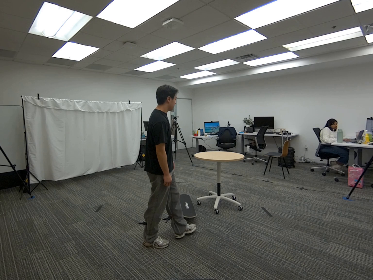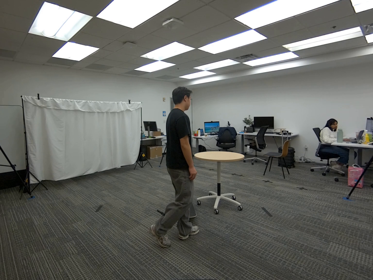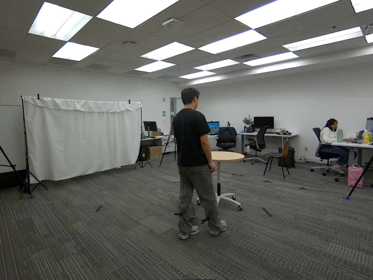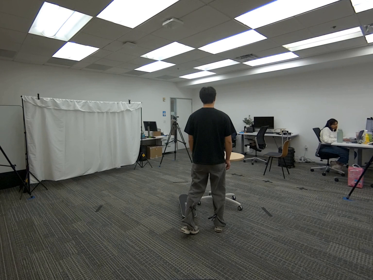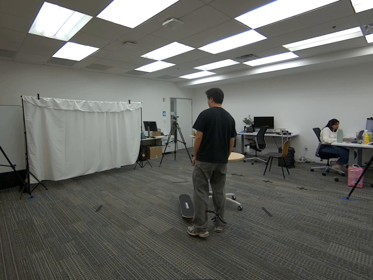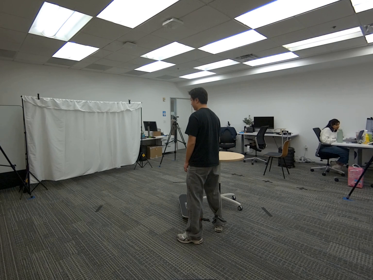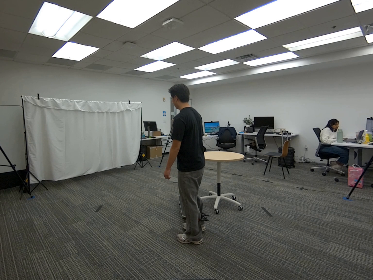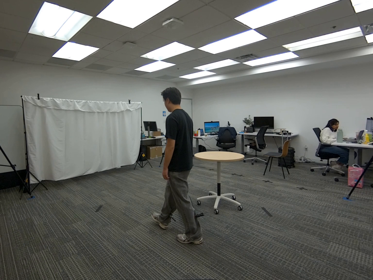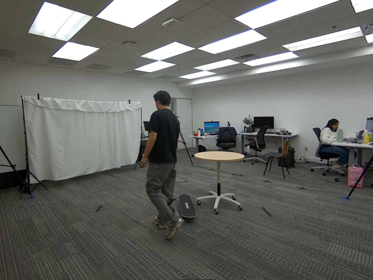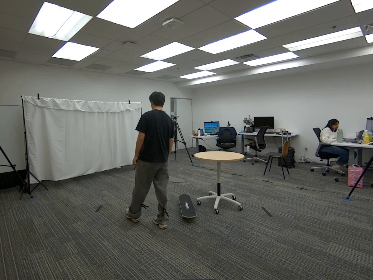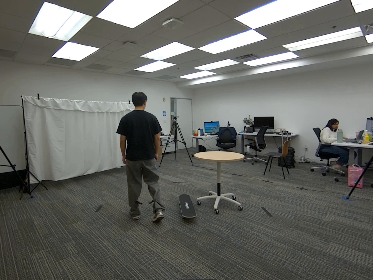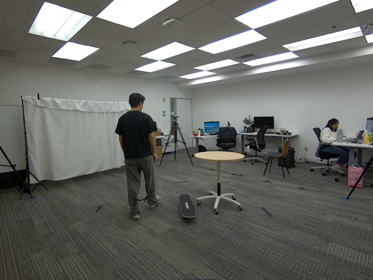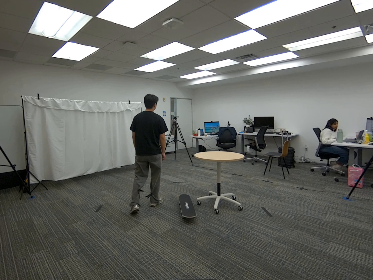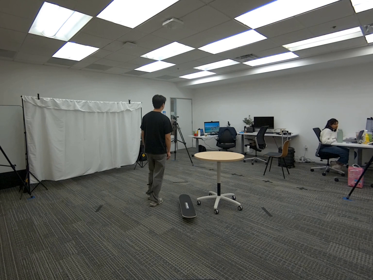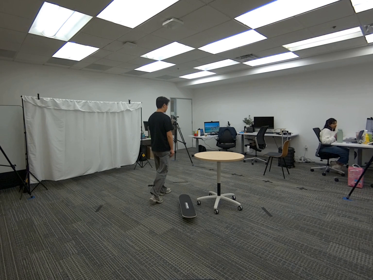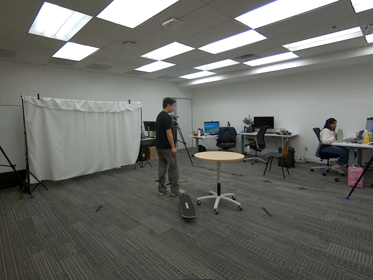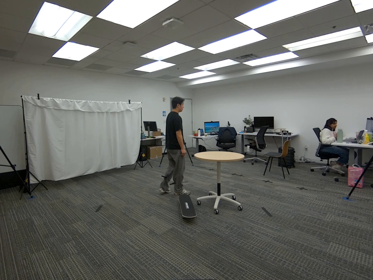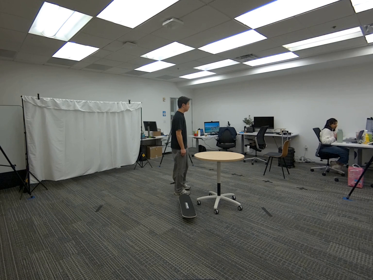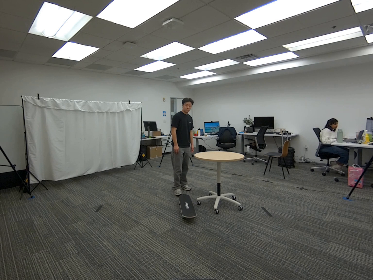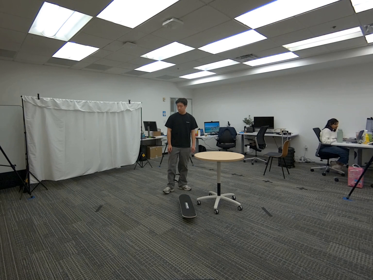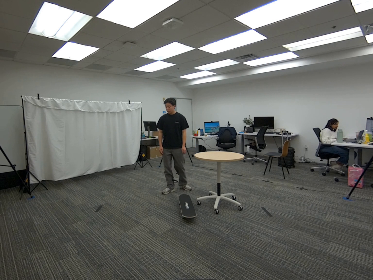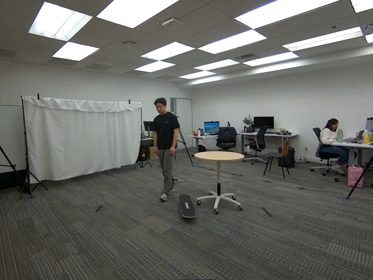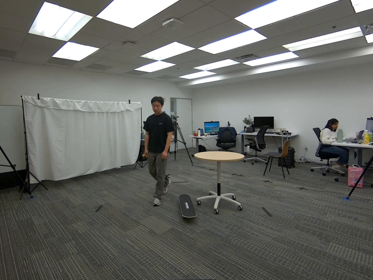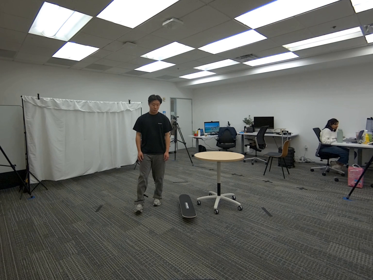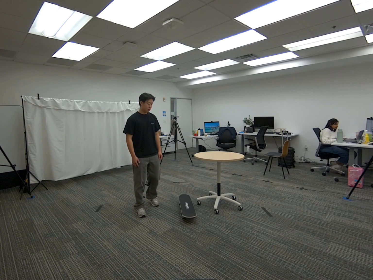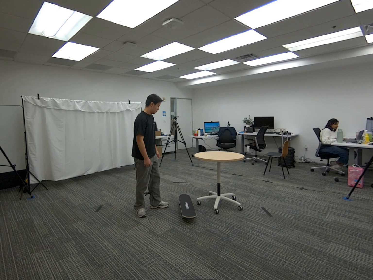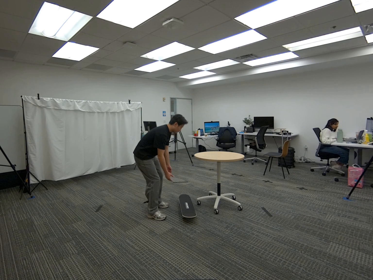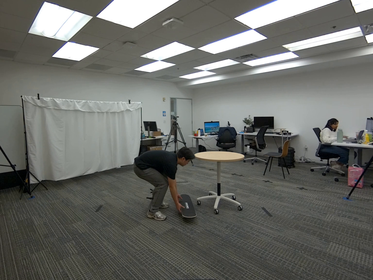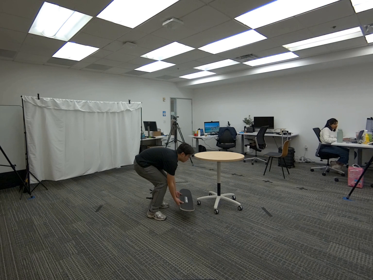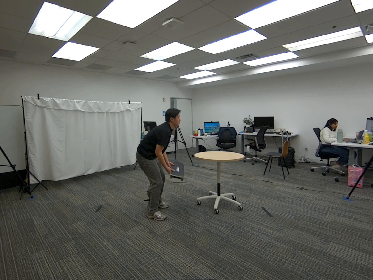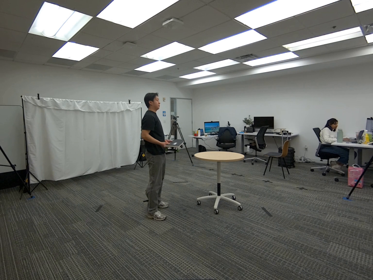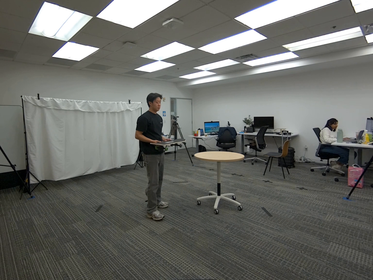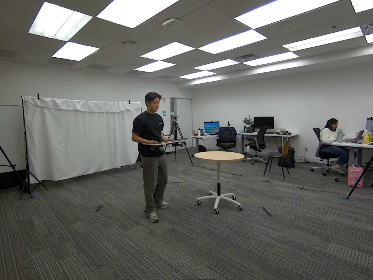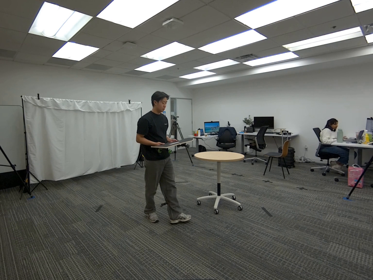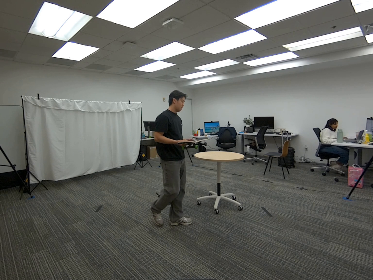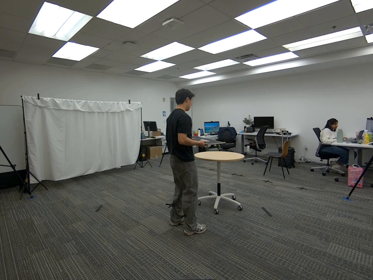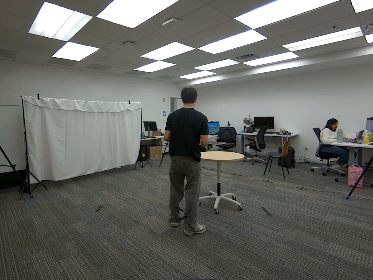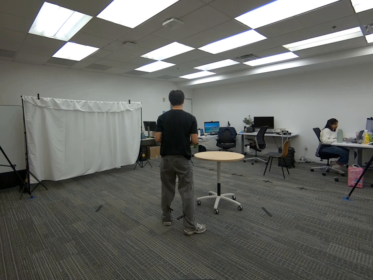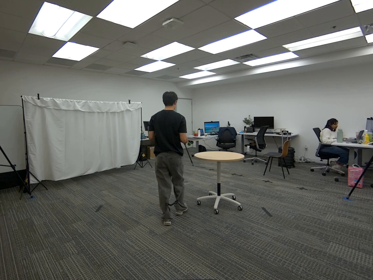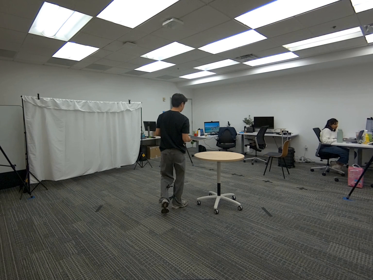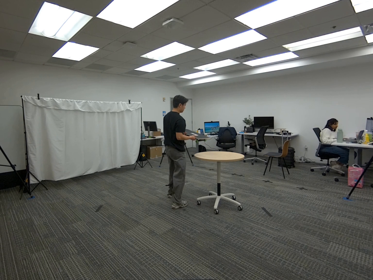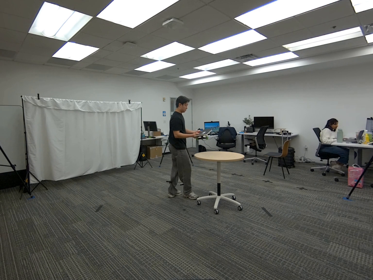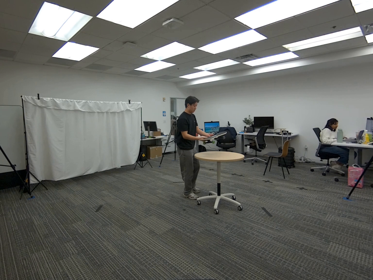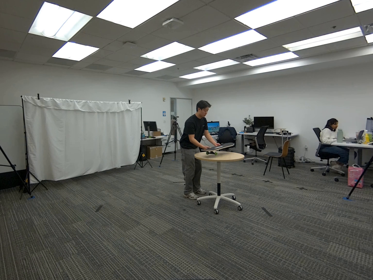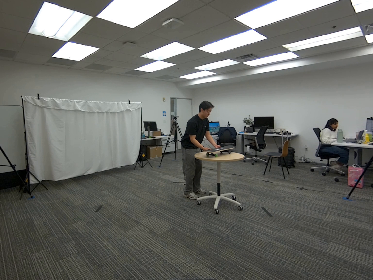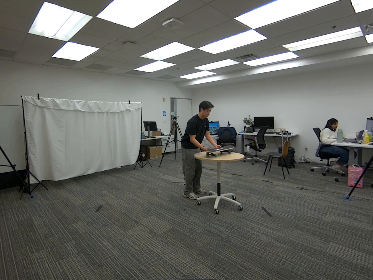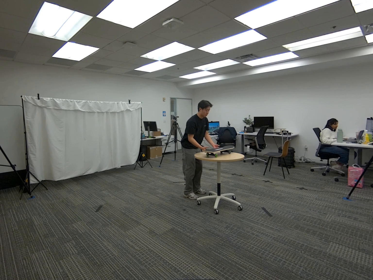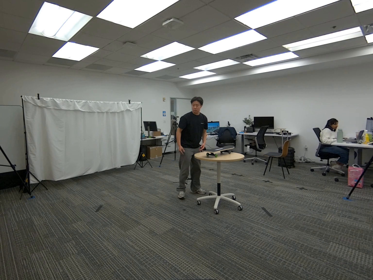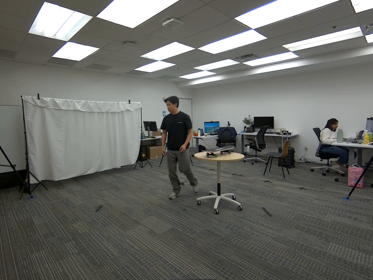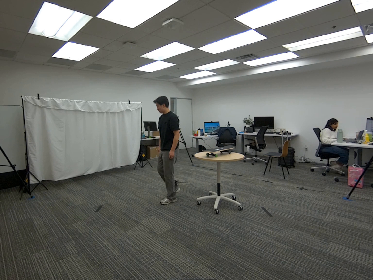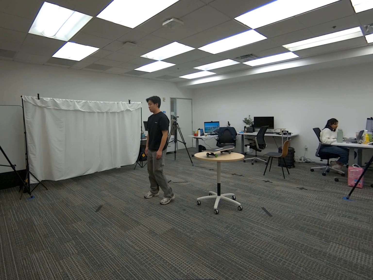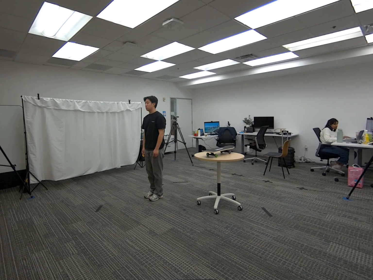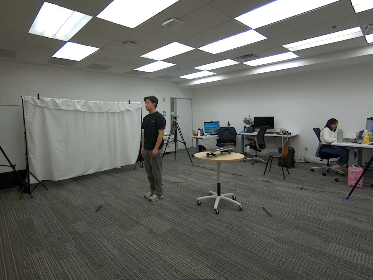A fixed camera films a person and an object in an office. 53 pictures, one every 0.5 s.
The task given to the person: Walk to the skateboard on the ground. Pick up the skateboard with both hands and place the skateboard on the round table.
